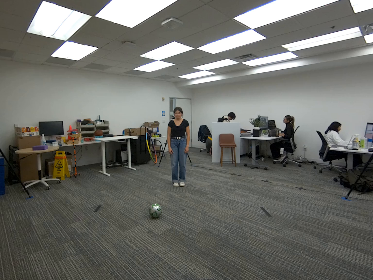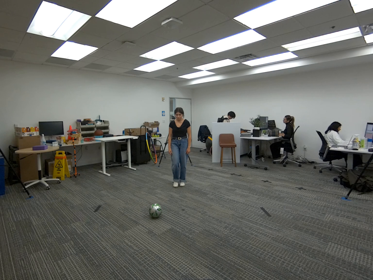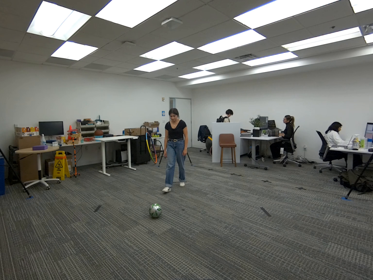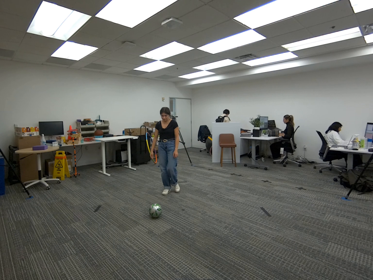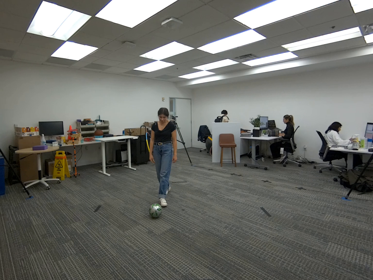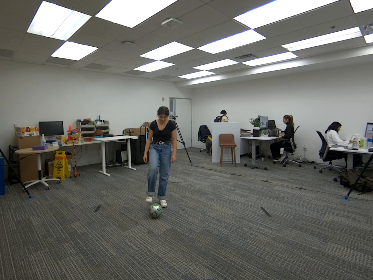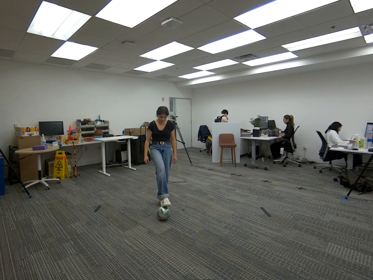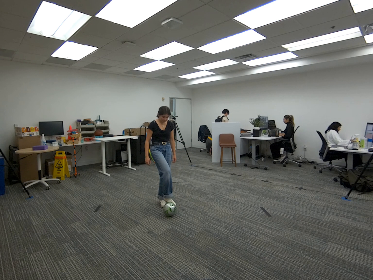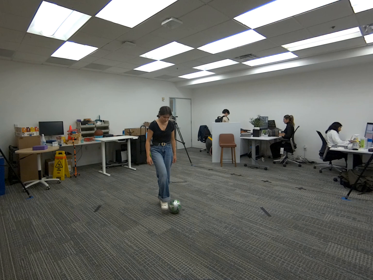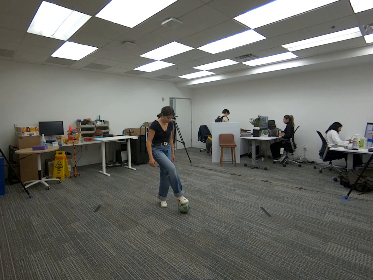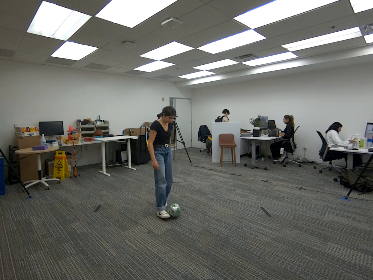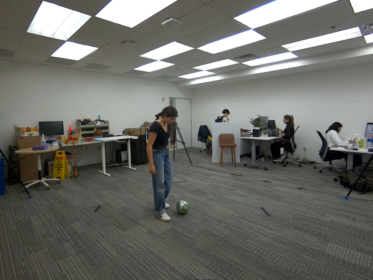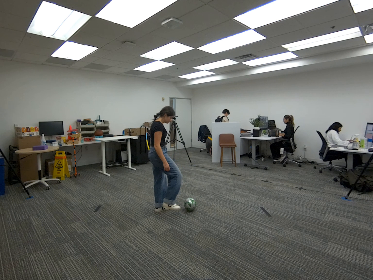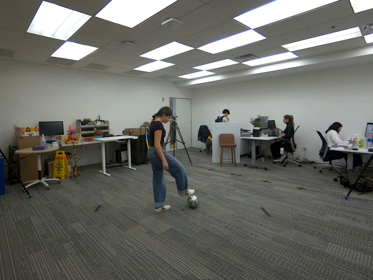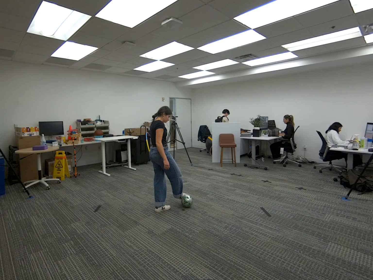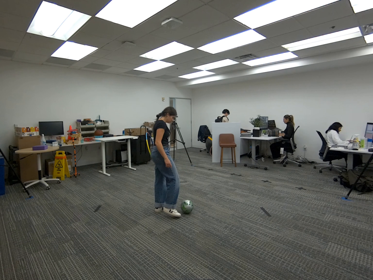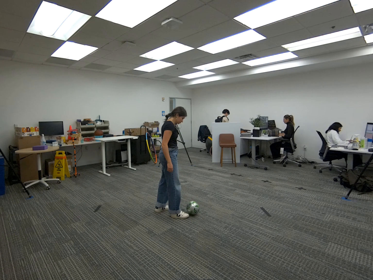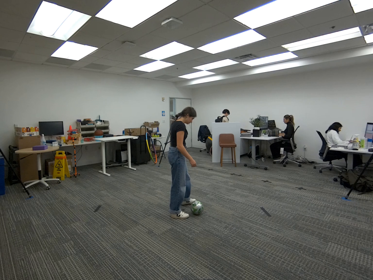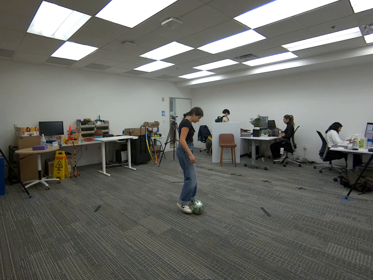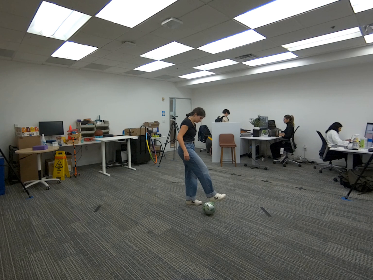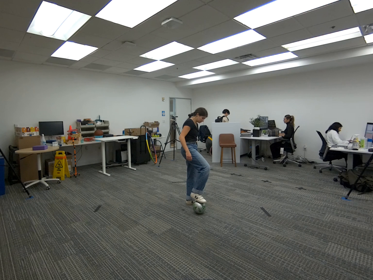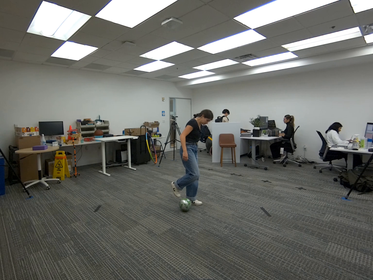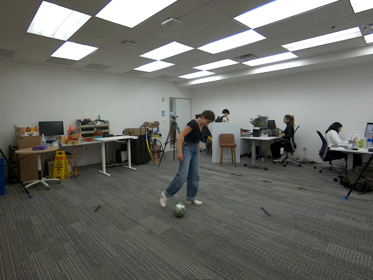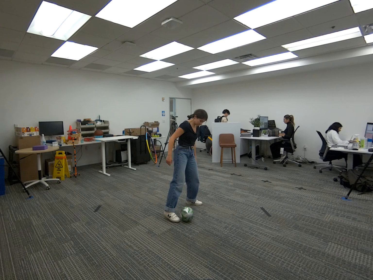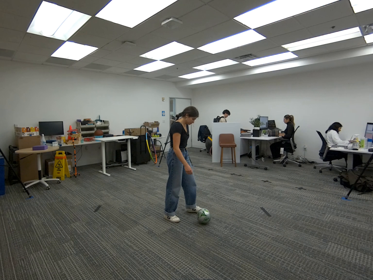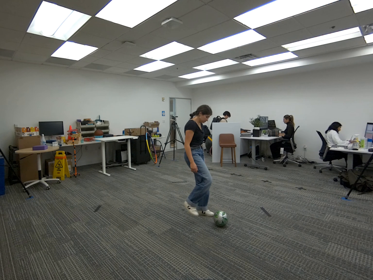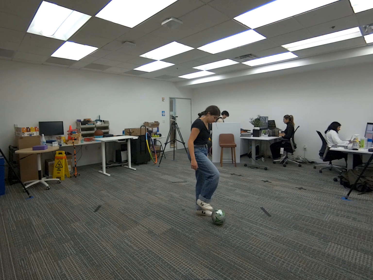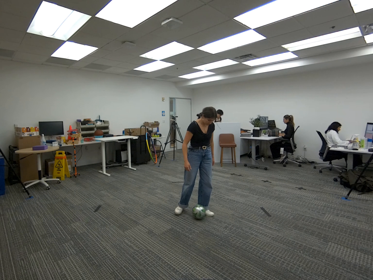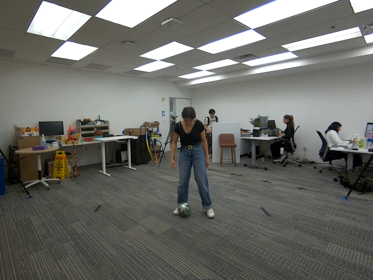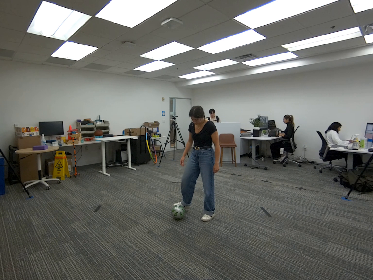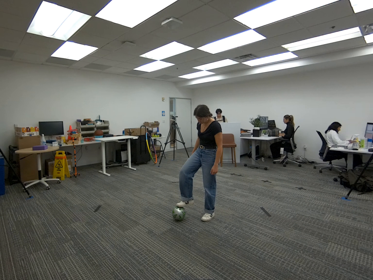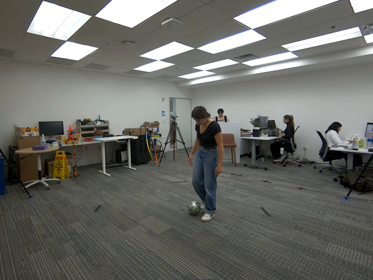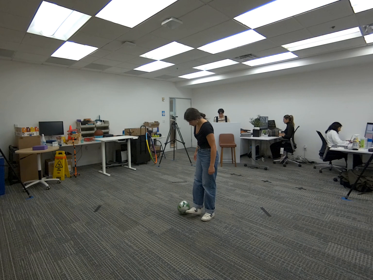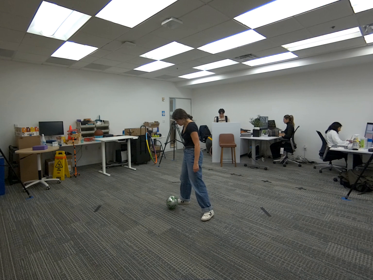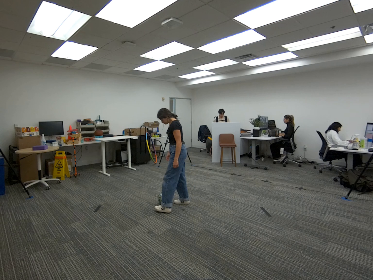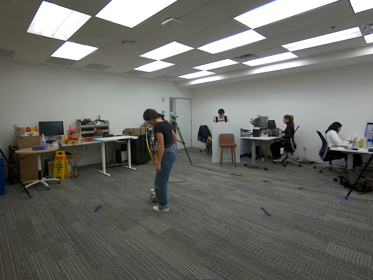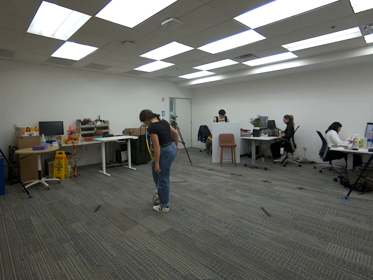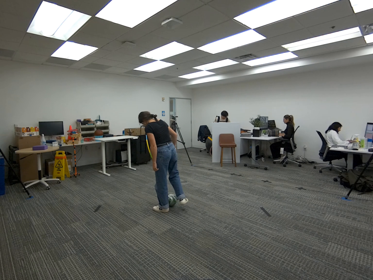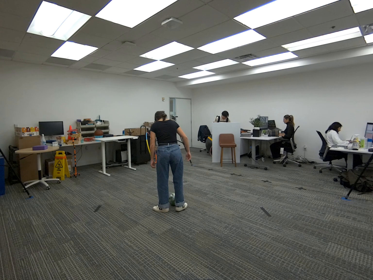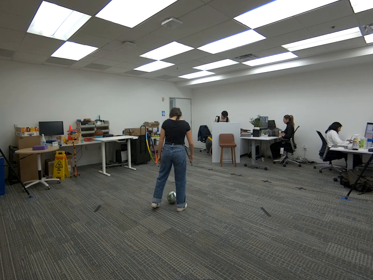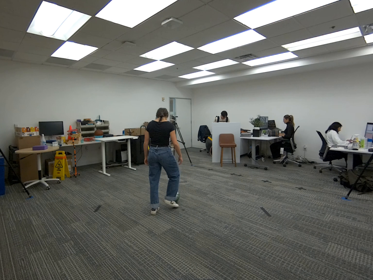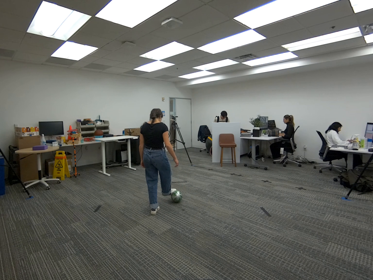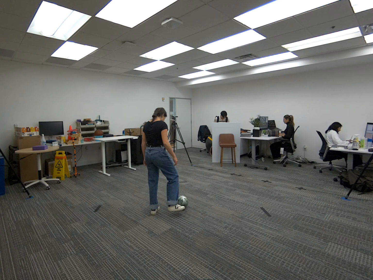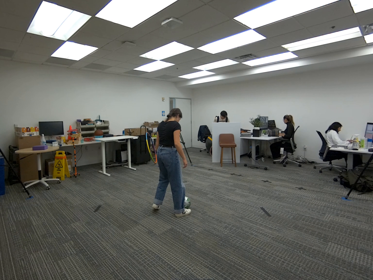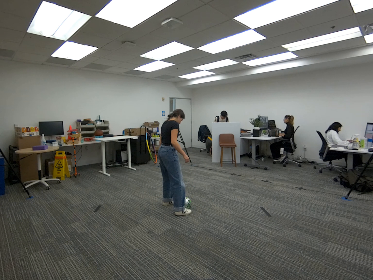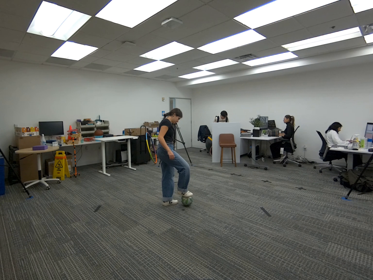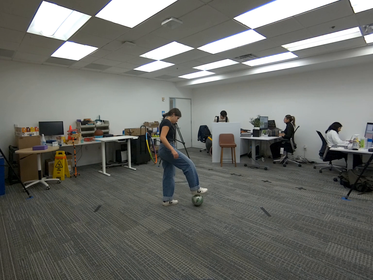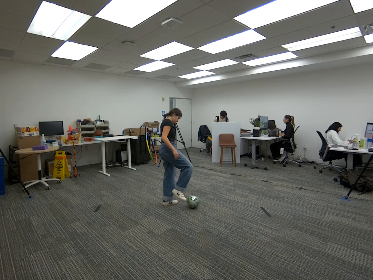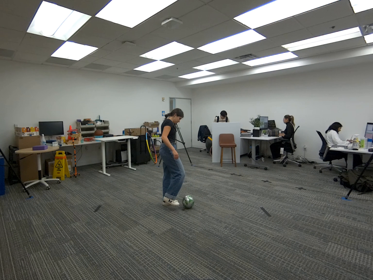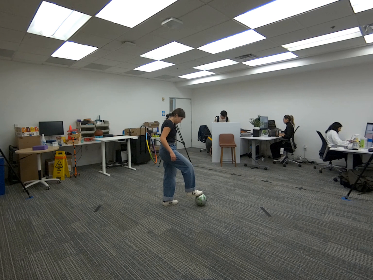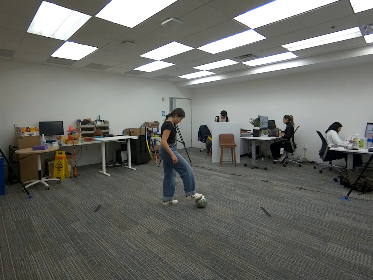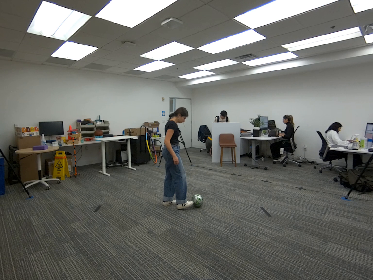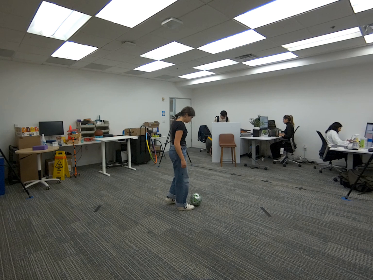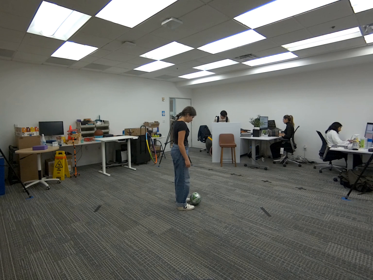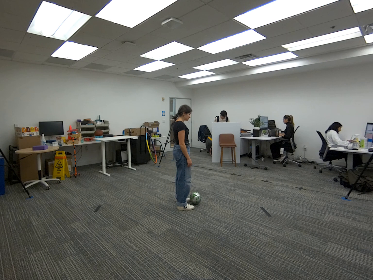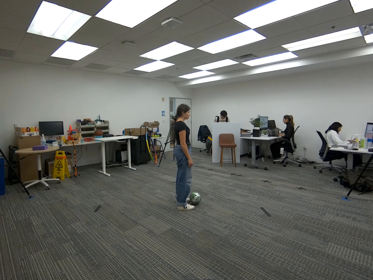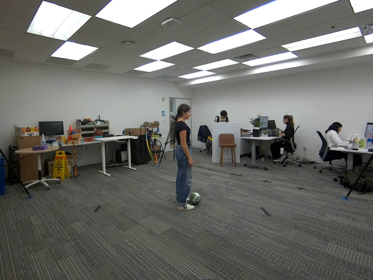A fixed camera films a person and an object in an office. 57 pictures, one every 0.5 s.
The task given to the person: Walk up to the soccer ball and begin to interact with the soccer ball only using one foot.
